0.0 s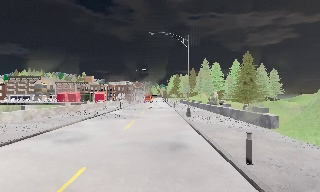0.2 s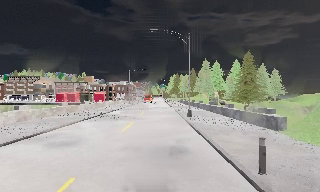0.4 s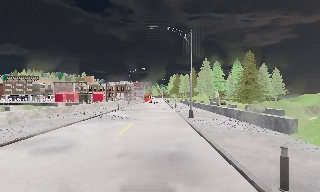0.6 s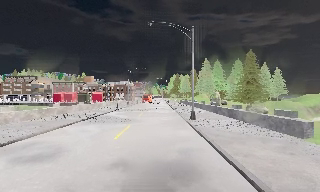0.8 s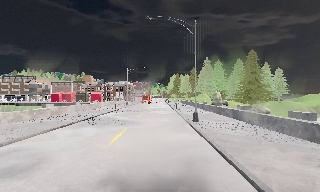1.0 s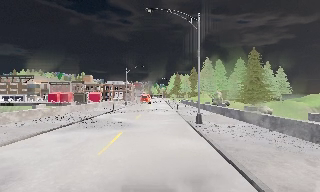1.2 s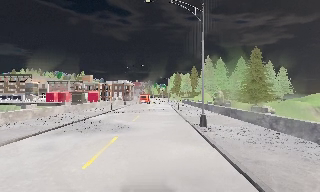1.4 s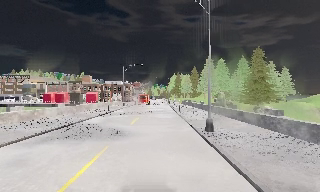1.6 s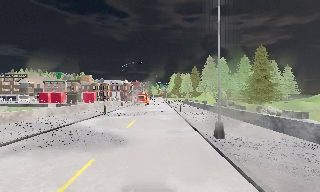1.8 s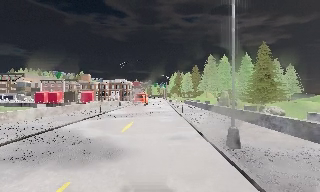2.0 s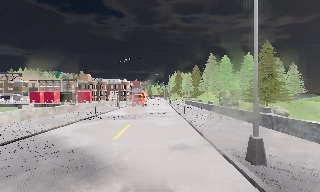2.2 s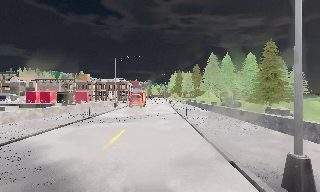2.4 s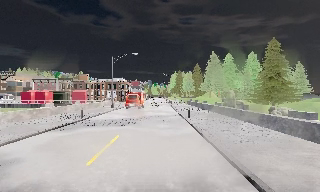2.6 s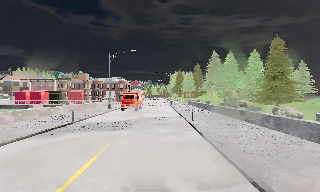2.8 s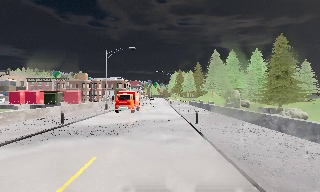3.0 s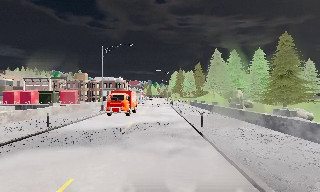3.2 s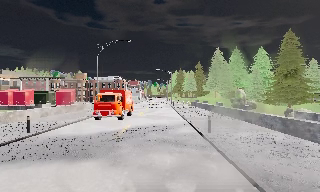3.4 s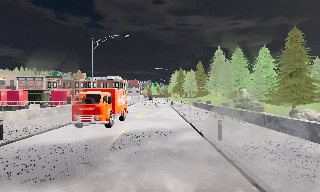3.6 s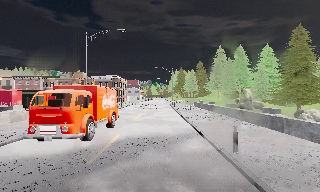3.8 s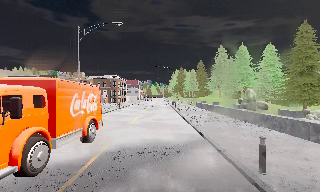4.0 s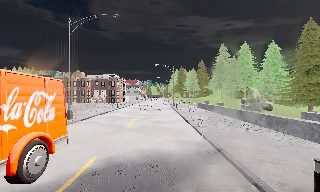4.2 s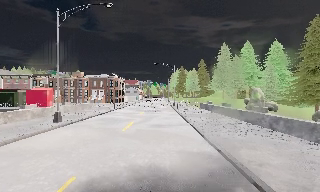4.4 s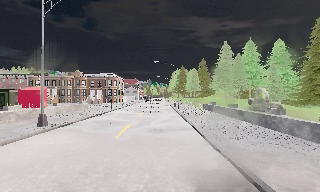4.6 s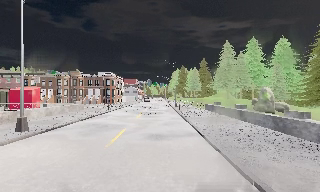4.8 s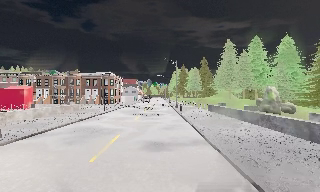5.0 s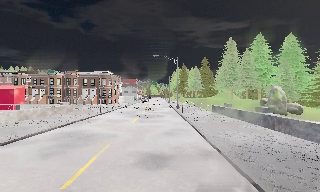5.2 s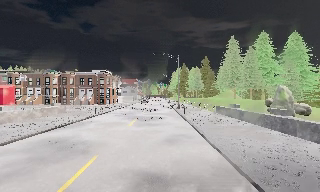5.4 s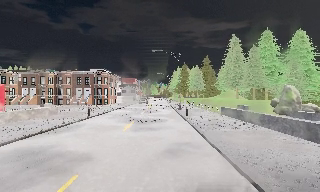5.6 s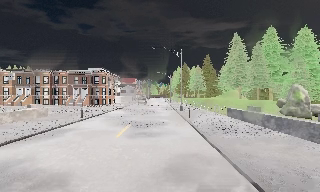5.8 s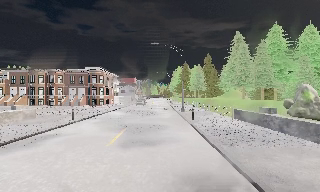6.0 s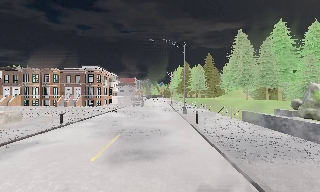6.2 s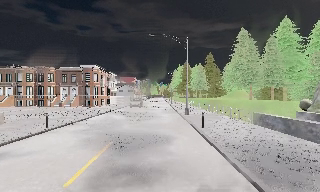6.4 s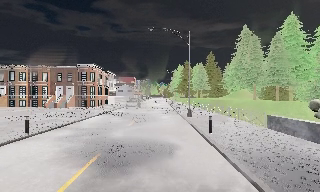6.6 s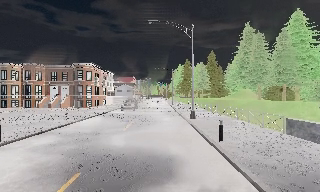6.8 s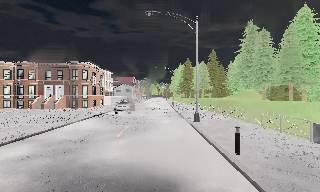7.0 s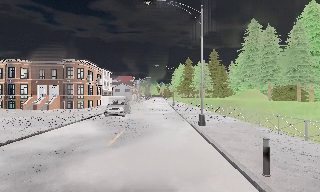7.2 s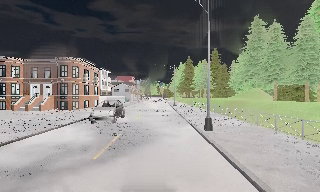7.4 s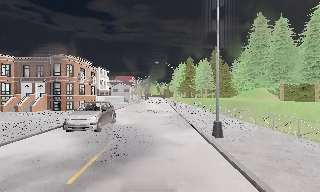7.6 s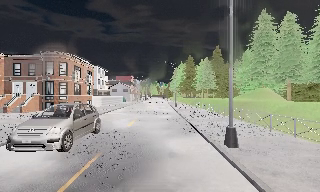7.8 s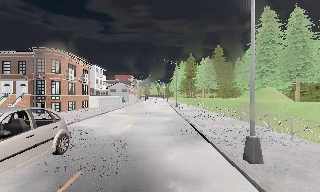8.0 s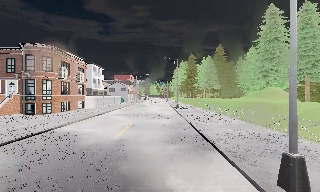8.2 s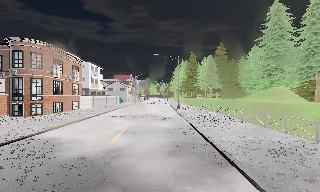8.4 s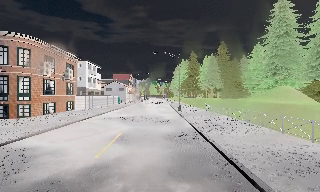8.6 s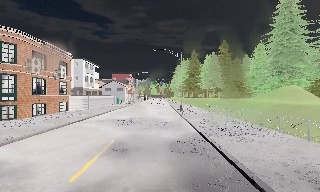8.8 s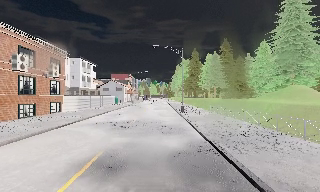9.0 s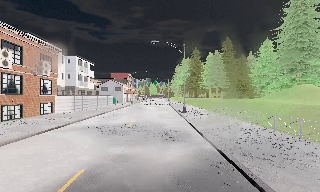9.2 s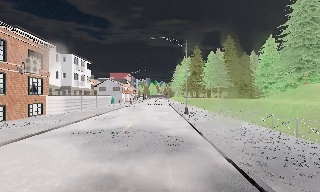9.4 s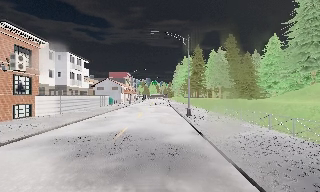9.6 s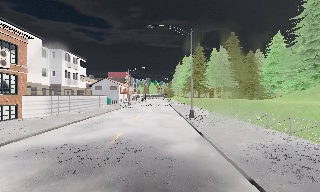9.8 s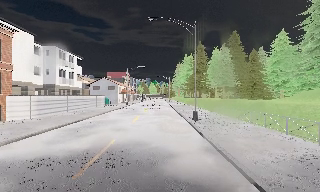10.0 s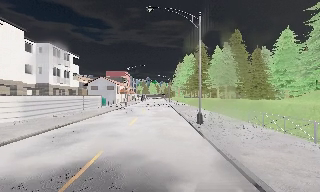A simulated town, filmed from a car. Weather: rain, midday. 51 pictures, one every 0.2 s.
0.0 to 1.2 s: The camera travels forward, about 5 m, so what stands in front looms larger. It gains speed.
1.2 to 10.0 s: The camera travels forward, about 60 m, so what stands in front looms larger.
The film runs forward here.
